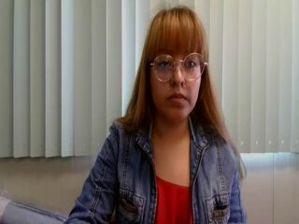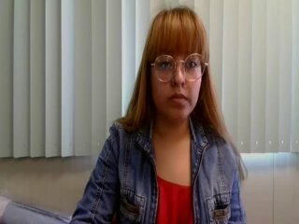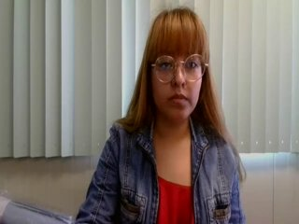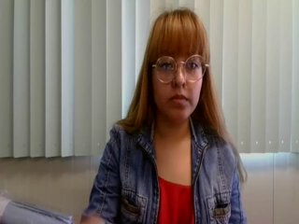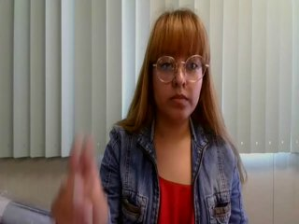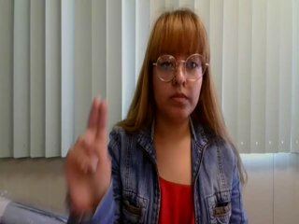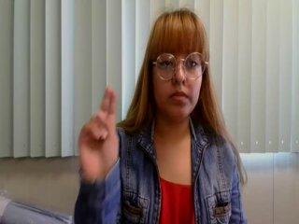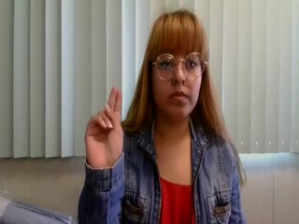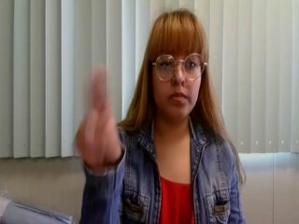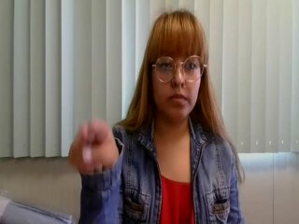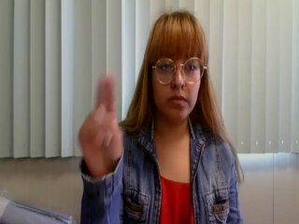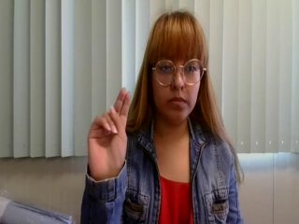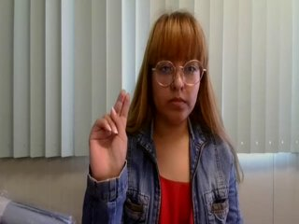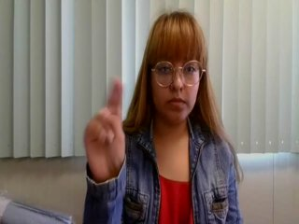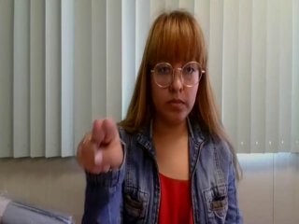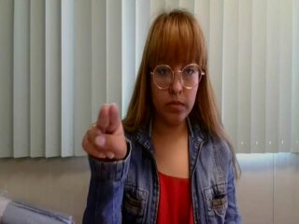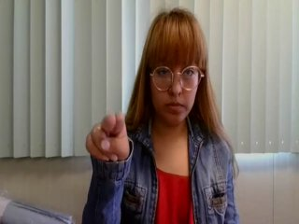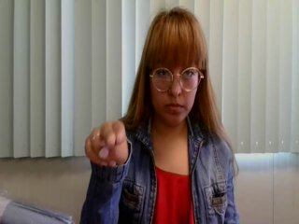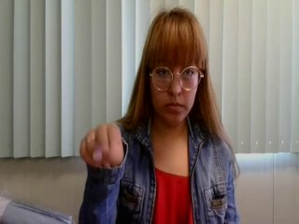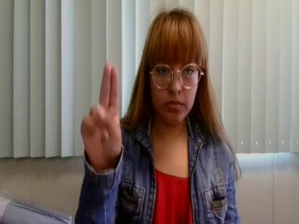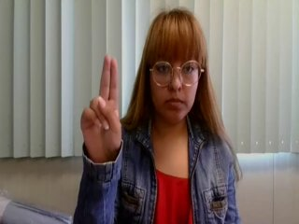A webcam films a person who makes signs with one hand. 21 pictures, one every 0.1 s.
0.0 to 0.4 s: Non-gesture.
0.5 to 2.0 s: Double click with two fingers.
